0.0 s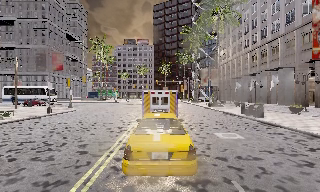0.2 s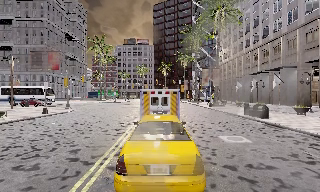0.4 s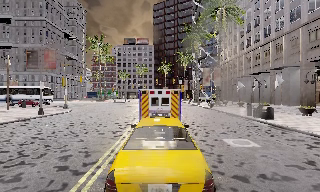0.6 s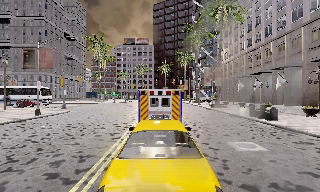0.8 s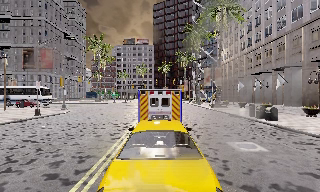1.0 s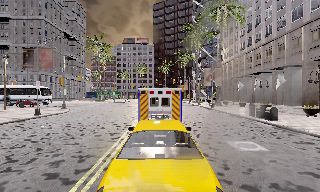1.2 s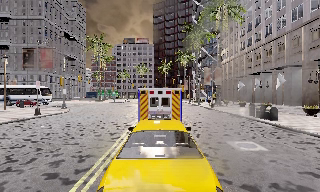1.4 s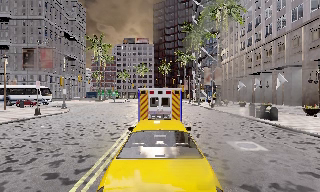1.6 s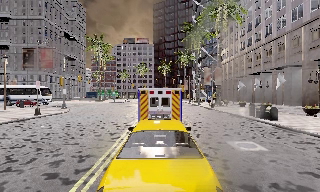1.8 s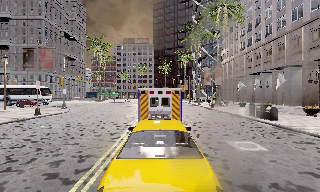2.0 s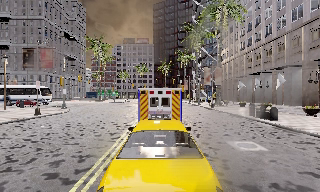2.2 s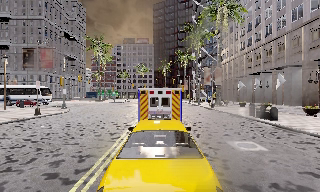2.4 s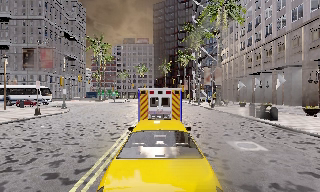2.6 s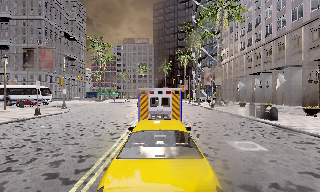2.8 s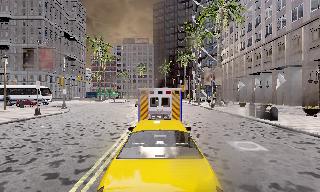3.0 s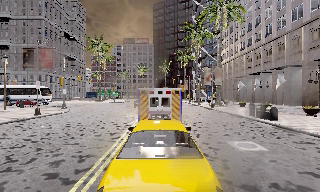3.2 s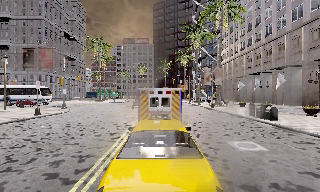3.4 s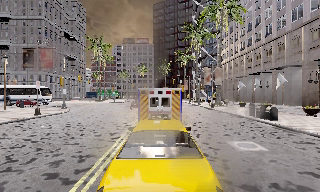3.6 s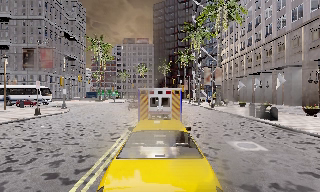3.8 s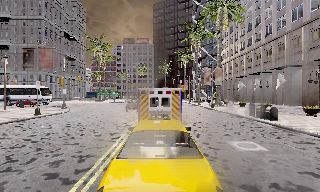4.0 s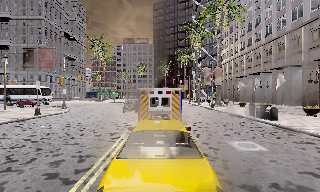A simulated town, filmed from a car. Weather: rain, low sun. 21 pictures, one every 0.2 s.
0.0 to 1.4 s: The camera travels forward, about 1.5 m, so what stands in front looms larger. It loses speed.
1.4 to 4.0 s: The camera keeps its place and its aim.
The film runs forward here.
